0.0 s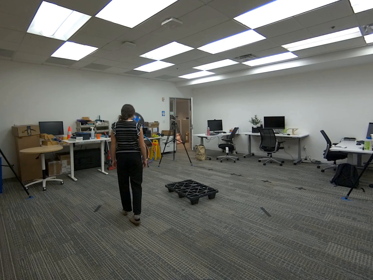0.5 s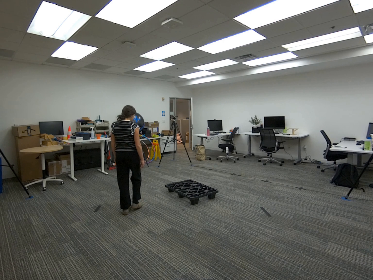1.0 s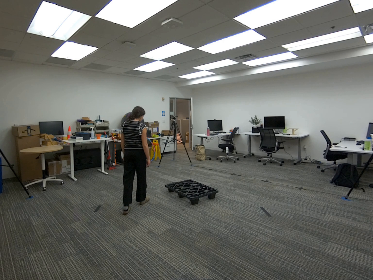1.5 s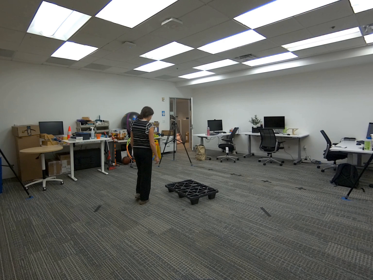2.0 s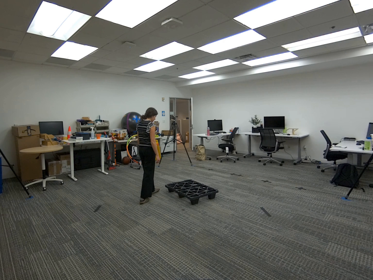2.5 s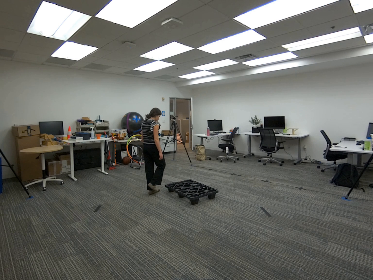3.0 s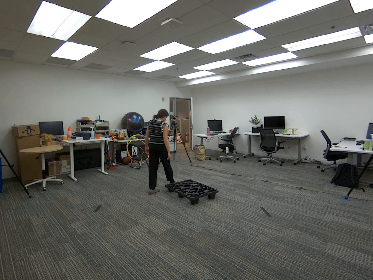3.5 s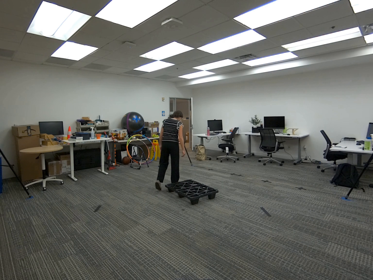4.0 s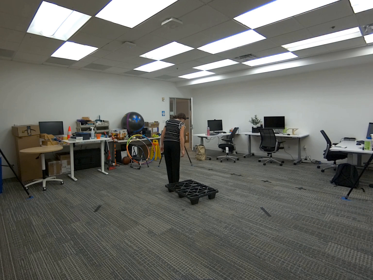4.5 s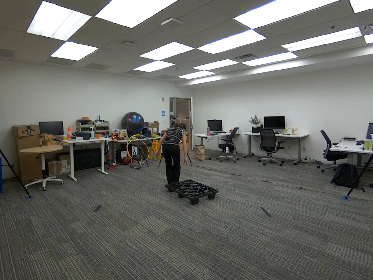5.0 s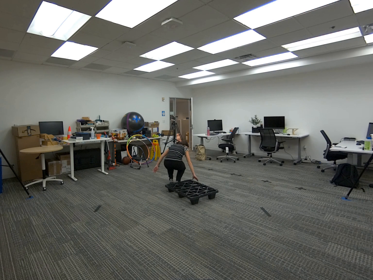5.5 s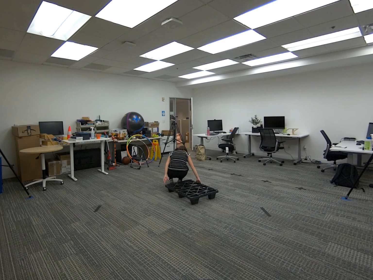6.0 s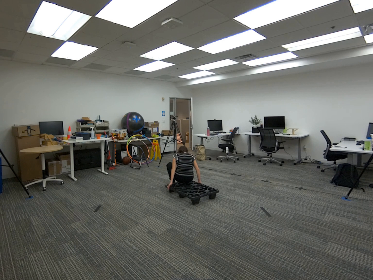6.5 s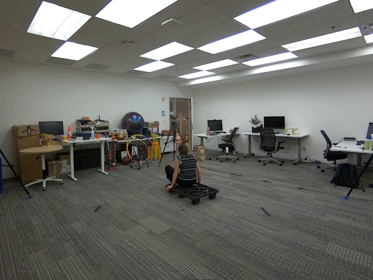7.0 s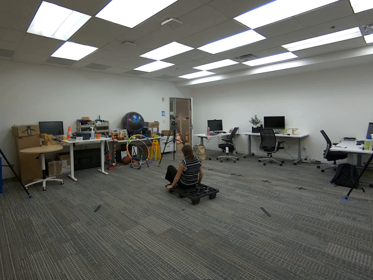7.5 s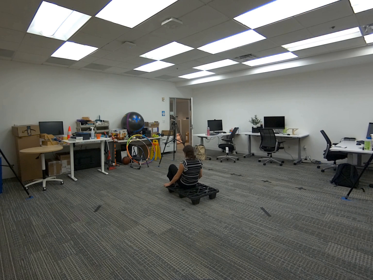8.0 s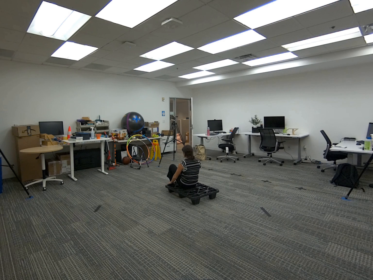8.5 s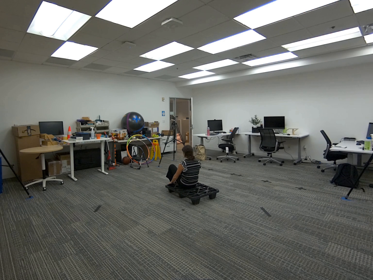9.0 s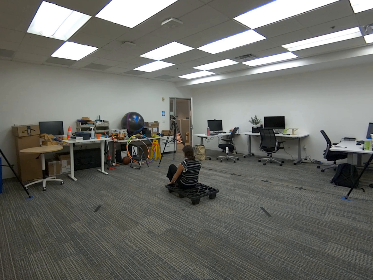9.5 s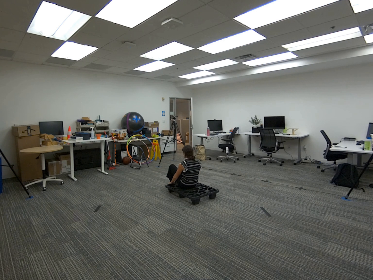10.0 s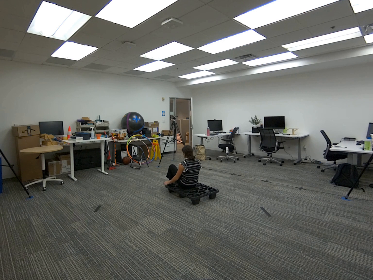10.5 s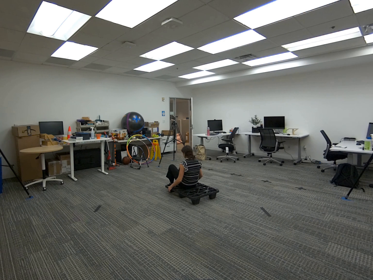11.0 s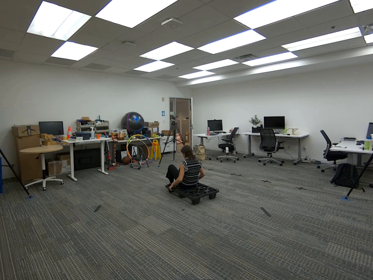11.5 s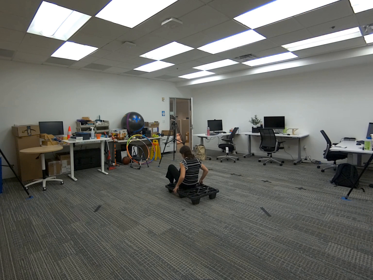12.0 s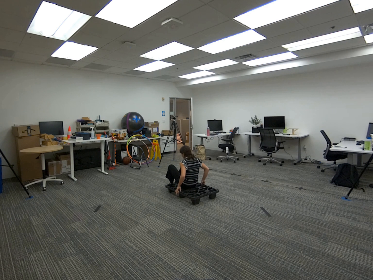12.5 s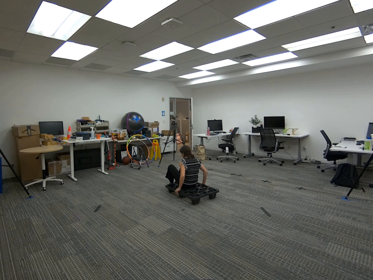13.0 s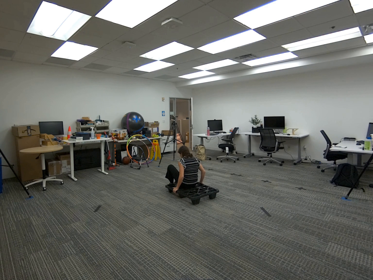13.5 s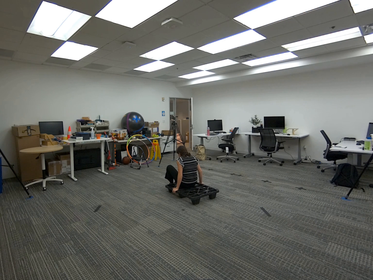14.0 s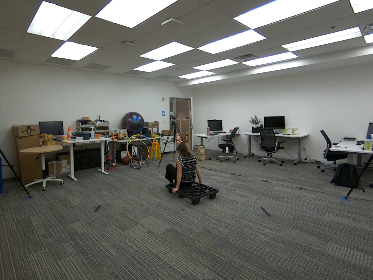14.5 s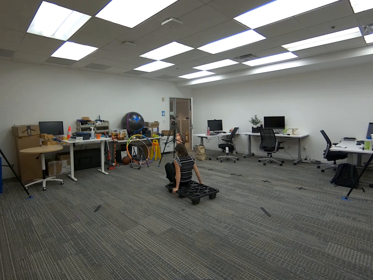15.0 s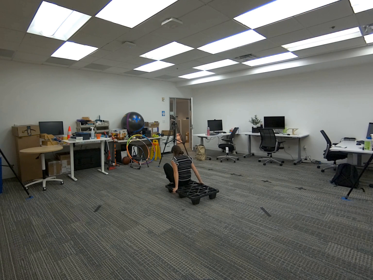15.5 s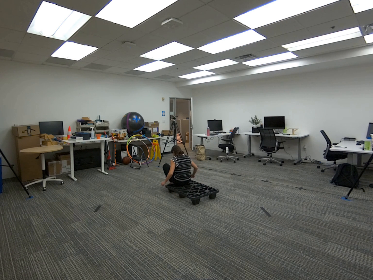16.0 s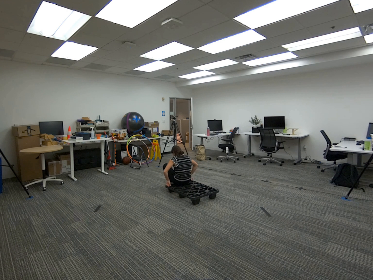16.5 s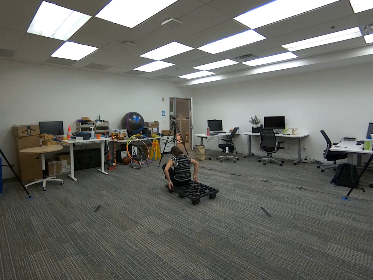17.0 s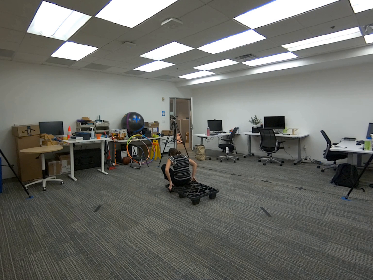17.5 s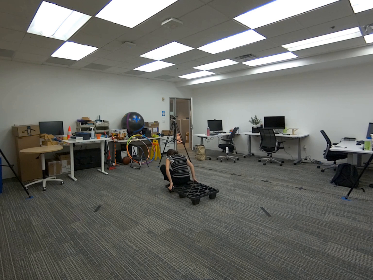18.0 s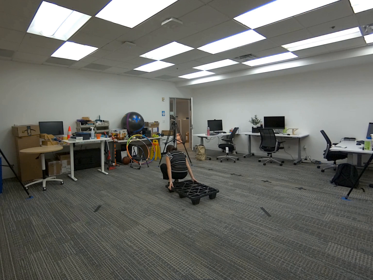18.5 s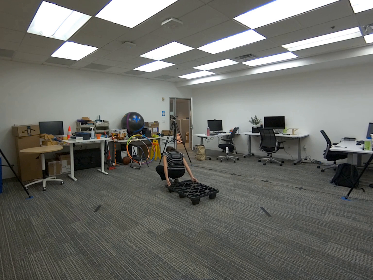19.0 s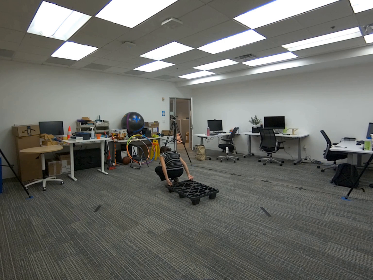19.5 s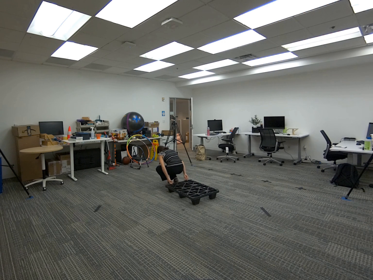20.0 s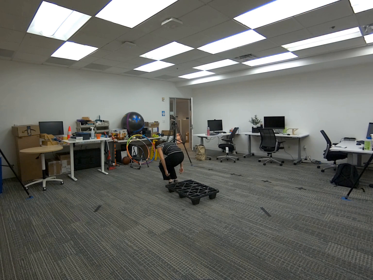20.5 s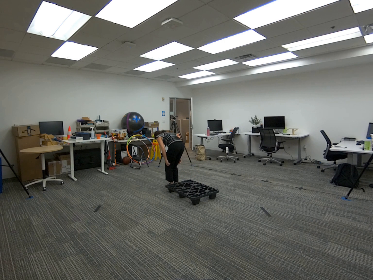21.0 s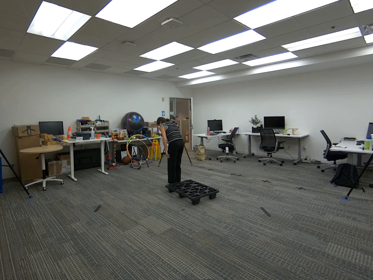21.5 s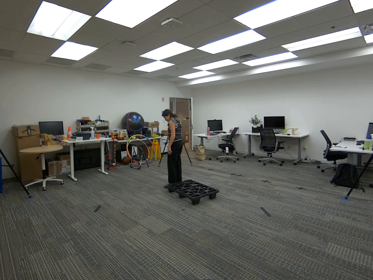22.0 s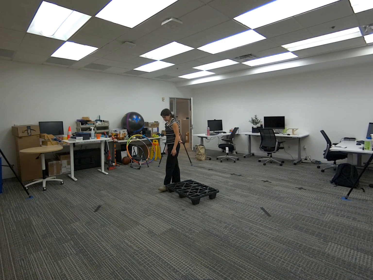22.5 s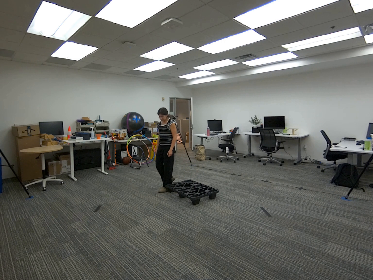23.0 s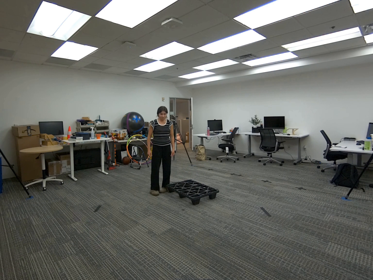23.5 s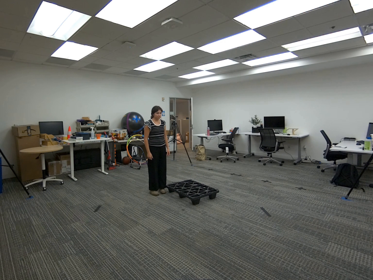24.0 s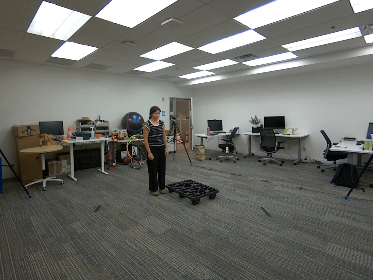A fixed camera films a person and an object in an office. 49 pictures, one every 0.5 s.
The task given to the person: Walk over to the platform on the ground and sit on the platform. Stand up when complete.
